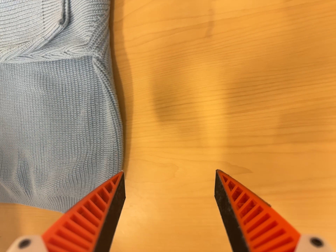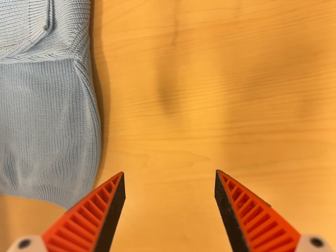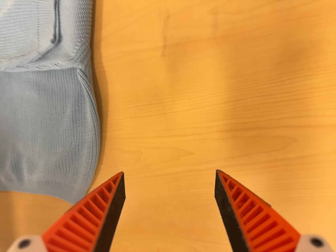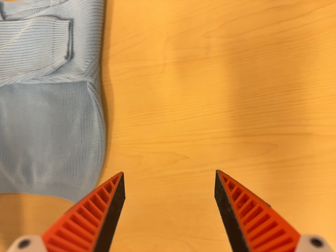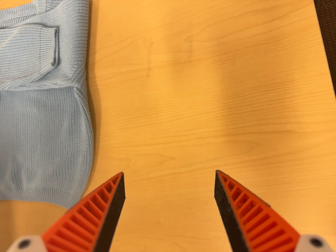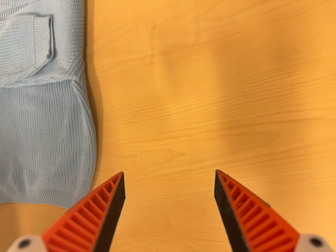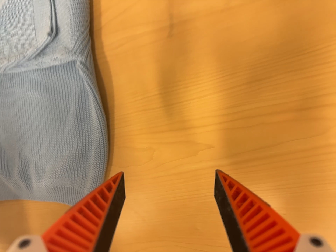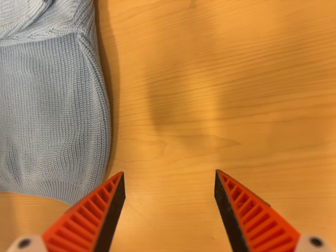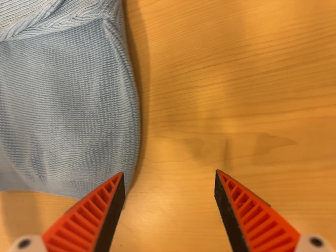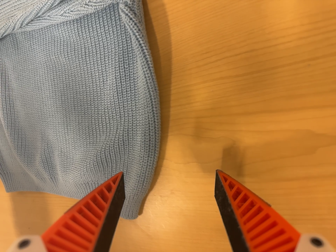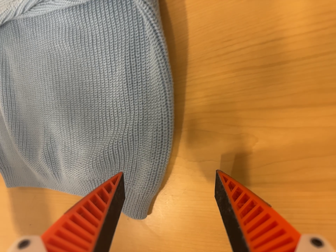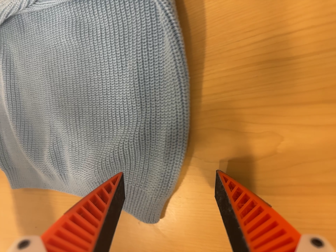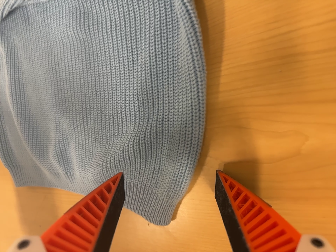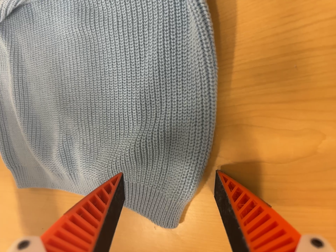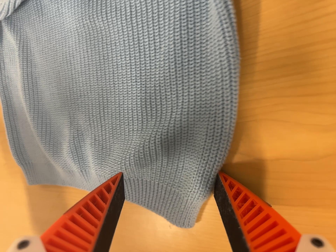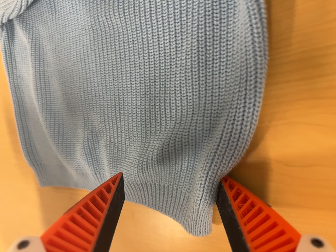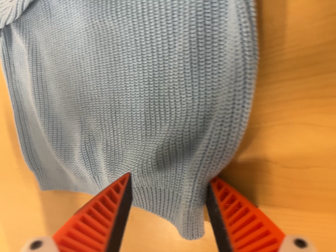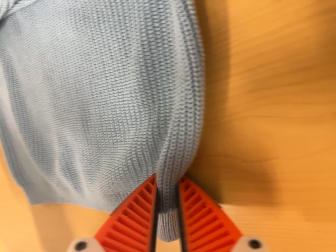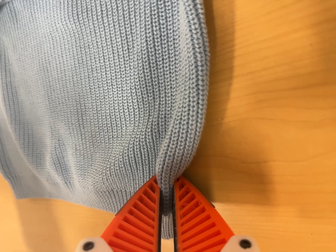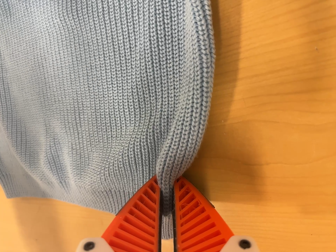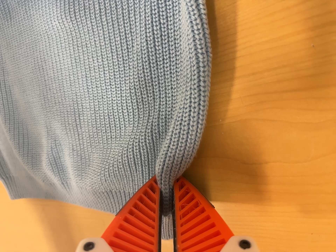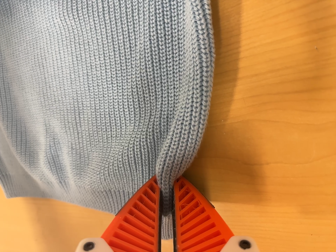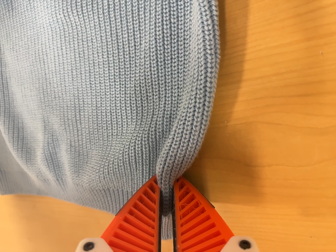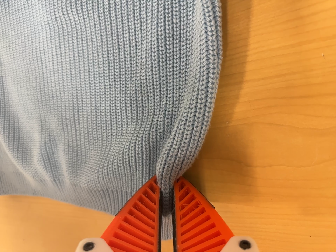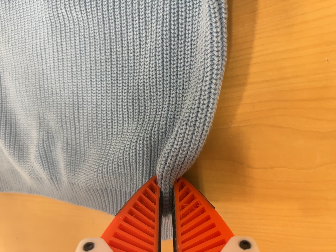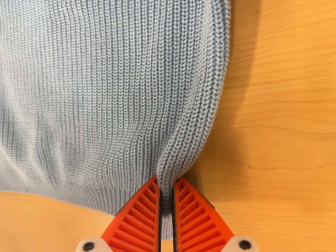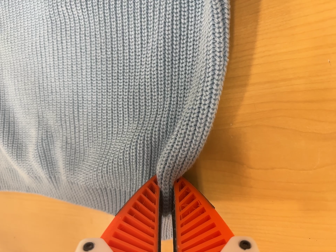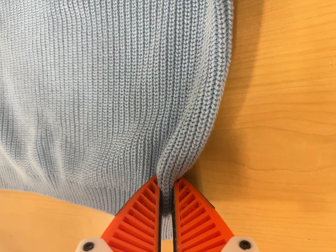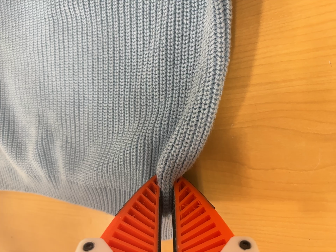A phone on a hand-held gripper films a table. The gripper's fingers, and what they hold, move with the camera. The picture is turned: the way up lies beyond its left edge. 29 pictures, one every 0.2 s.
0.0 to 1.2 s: The camera travels backward, about 7 cm, so what stands in front gets smaller.
1.2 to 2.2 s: The camera travels forward and to its left, about 18 cm, so what stands in front looms larger.
2.2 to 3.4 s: The camera travels forward, about 4 cm, so what stands in front looms larger.
3.4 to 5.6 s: The camera pans to its right by about 10 degrees. It travels to its left, about 4 cm. It rolls about its line of sight by about 10 degrees, and the scene rotates clockwise.
The film runs forward here.
